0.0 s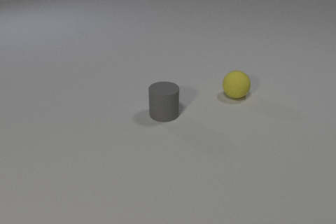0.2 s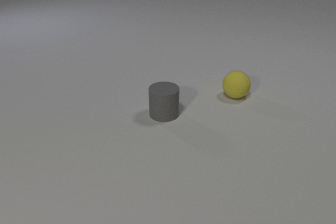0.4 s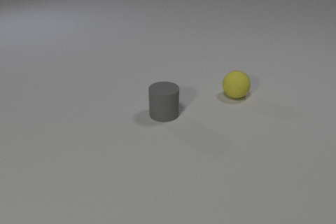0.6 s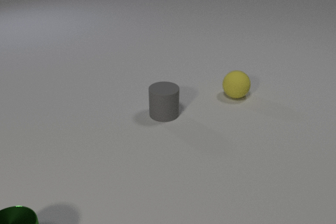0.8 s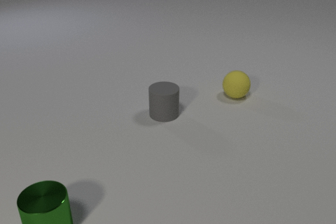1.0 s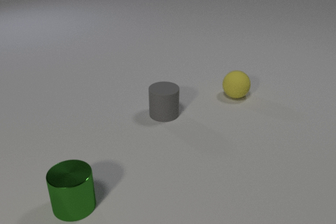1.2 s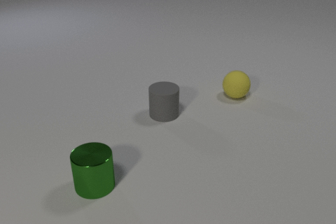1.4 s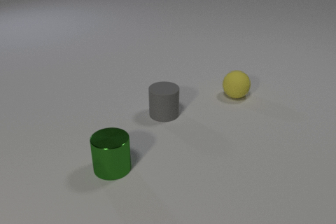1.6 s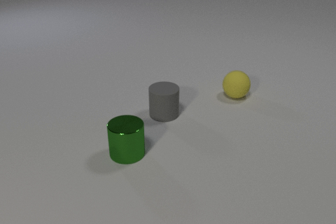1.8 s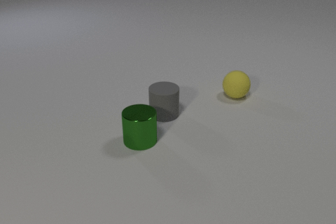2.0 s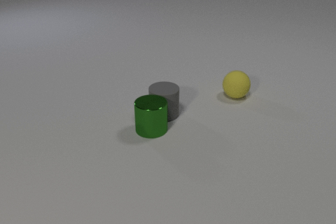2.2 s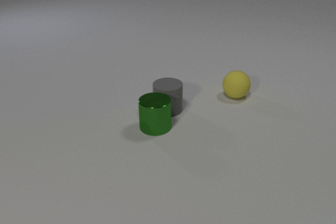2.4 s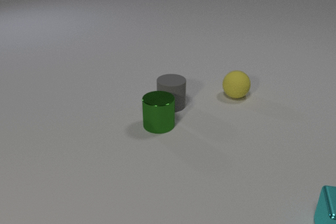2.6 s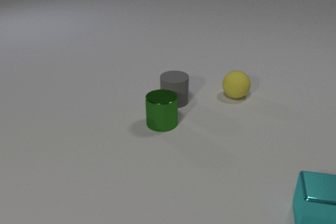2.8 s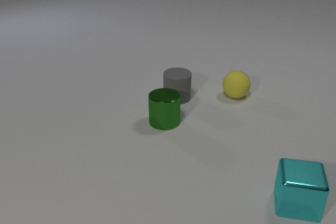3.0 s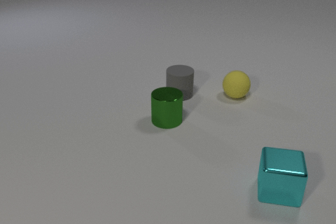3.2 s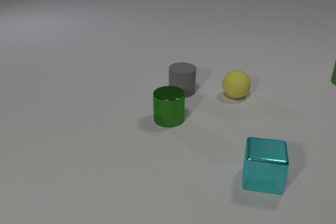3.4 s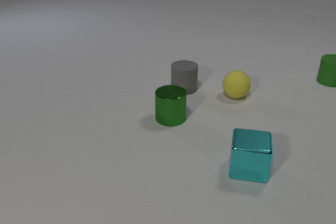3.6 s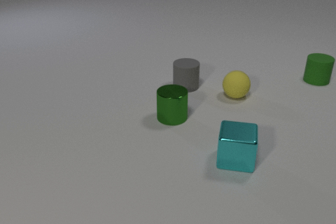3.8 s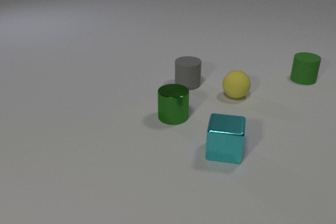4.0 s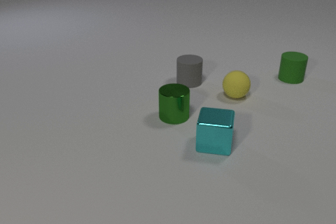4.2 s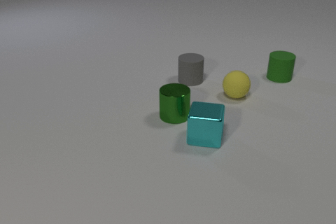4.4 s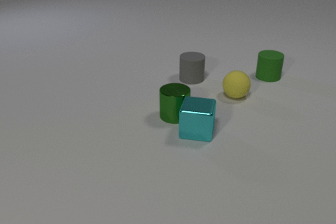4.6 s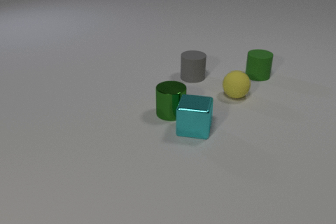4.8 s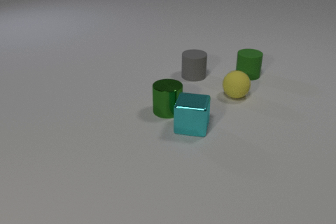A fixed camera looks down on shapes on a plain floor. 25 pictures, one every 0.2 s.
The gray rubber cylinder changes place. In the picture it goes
away from the camera.
0.0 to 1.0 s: The green metal cylinder comes in at the bottom edge, slides to the right and away from the camera.
1.0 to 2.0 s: The green metal cylinder slides away from the camera and to the right. The green metal cylinder and the gray rubber cylinder collide.
2.0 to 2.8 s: The green metal cylinder slides away from the camera and to the right. The gray rubber cylinder slides away from the camera. The cyan metal cube comes in at the right edge, slides to the left and away from the camera.
2.8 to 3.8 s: The green metal cylinder slides away from the camera and to the right. The gray rubber cylinder slides away from the camera. The green rubber cylinder comes in at the right edge, slides to the left. The cyan metal cube slides to the left and away from the camera.
3.8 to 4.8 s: The green metal cylinder slides away from the camera. The gray rubber cylinder slides away from the camera. The green rubber cylinder slides to the left. The cyan metal cube slides away from the camera and to the left. The green metal cylinder and the cyan metal cube collide.
How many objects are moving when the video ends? 4.
What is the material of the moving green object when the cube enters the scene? metal.
How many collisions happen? 2.
